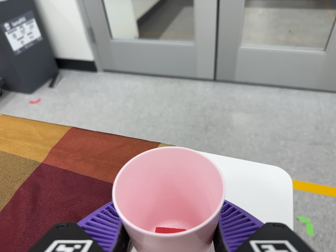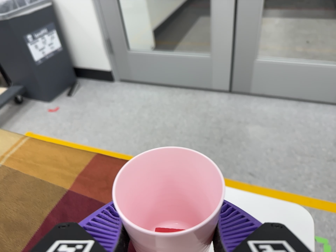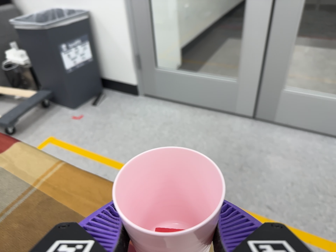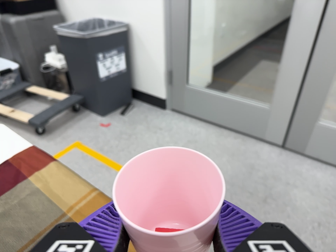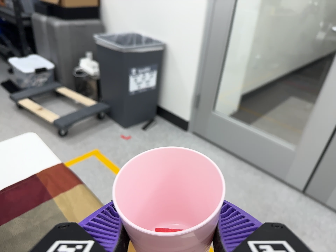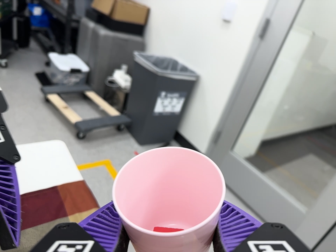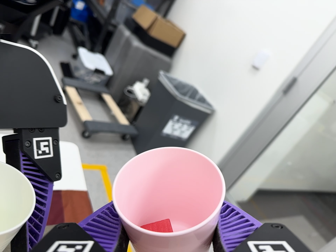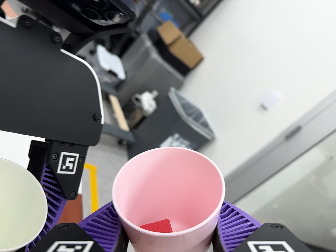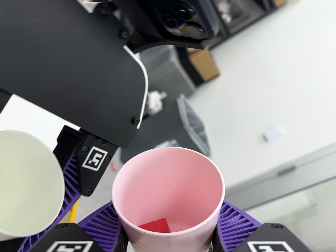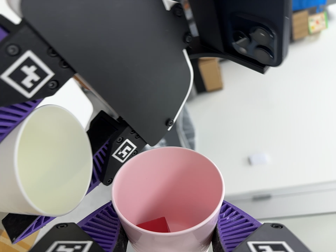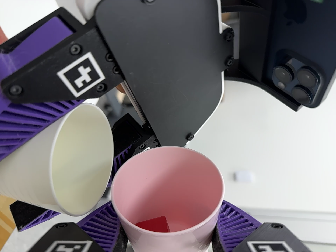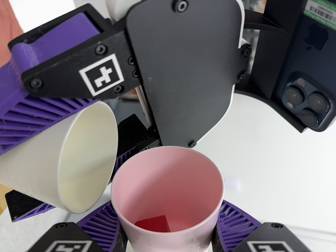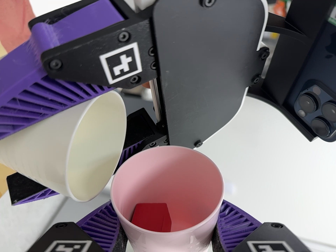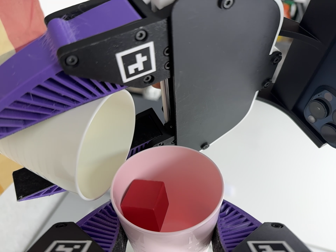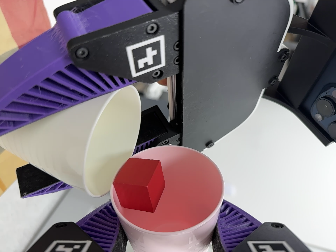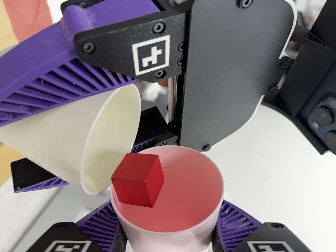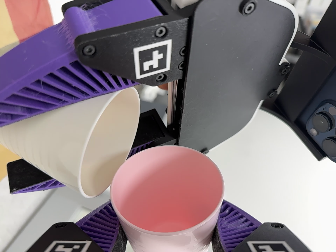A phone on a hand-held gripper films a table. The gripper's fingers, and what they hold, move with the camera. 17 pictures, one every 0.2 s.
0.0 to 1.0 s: The camera pans to its left by about 20 degrees. It travels toward the top of its view and to its left, about 26 cm, so close, fixed things drift downward. Its aim tips toward the top of its view by about 15 degrees, and the scene shifts downward. It rolls about its line of sight by about 40 degrees, and the scene rotates clockwise.
1.0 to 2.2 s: The camera travels to its left and toward the top of its view, about 22 cm, so close, fixed things drift to the right. It rolls about its line of sight by about 80 degrees, and the scene rotates clockwise.
2.2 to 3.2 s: The camera rolls about its line of sight by about 10 degrees, and the scene rotates clockwise.
The film runs forward here.
